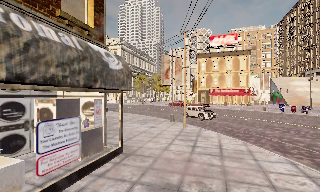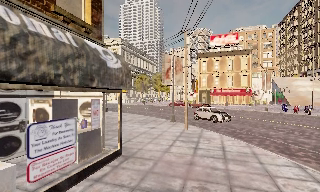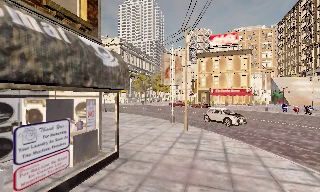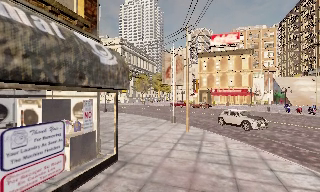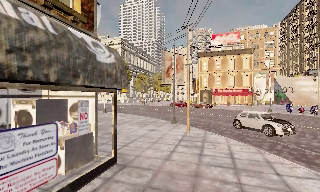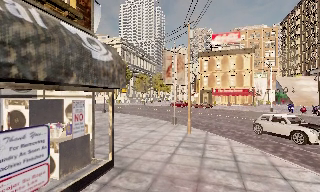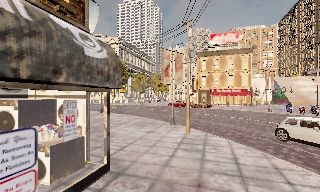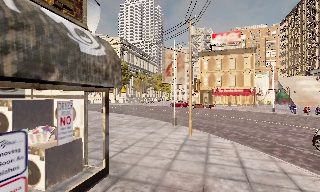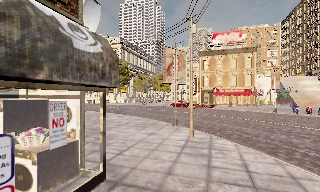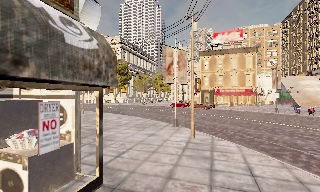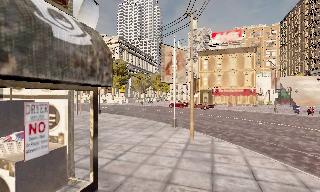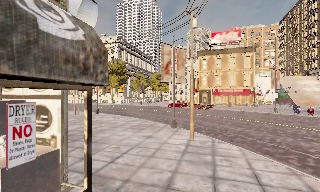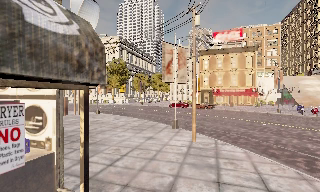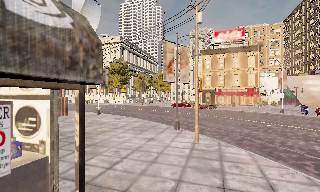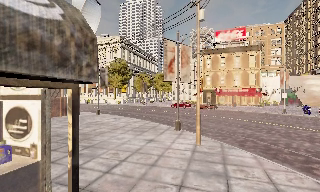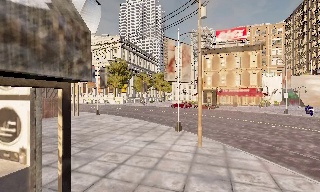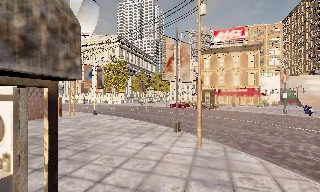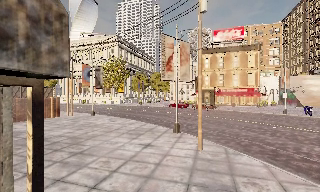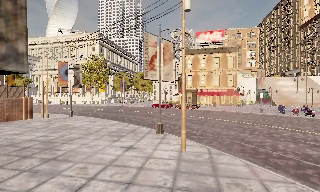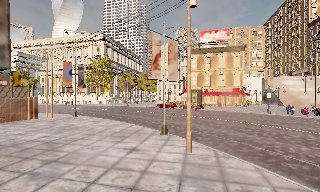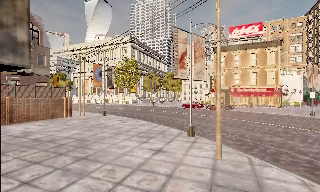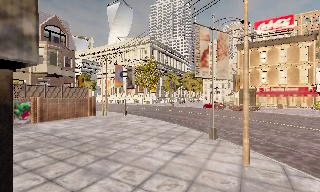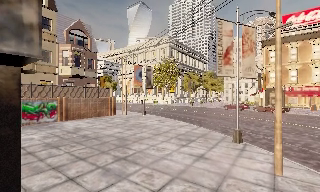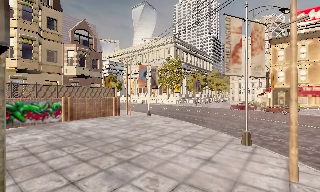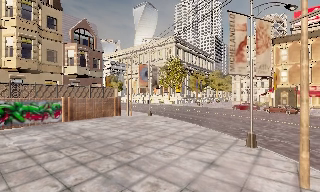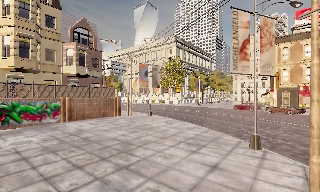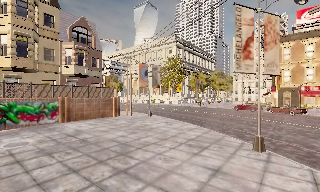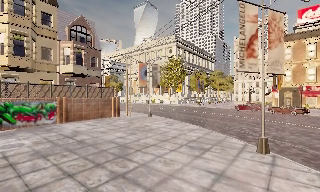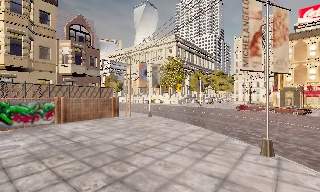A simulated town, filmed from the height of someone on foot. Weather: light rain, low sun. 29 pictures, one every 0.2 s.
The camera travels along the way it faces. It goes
forward.
0.0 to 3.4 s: The camera travels forward, about 5 m, so what stands in front looms larger.
3.4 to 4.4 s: The scene slides to the right, as the camera pans about 20 degrees to its left. It travels forward, about 1.5 m, so what stands in front looms larger.
4.4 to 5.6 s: The camera travels forward, about 1.5 m, so what stands in front looms larger.
The film runs forward here.
